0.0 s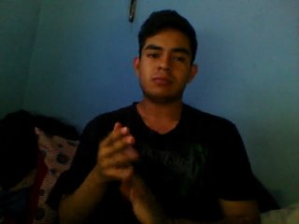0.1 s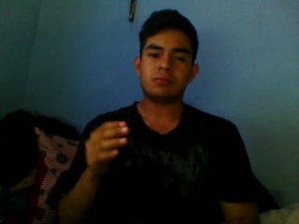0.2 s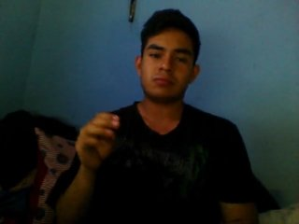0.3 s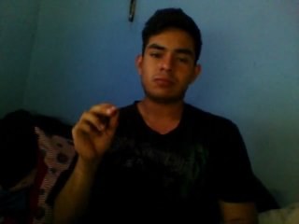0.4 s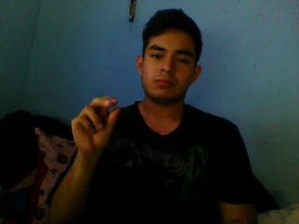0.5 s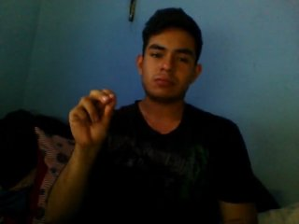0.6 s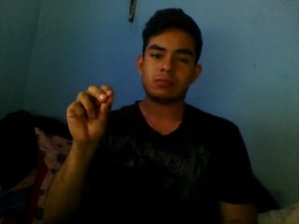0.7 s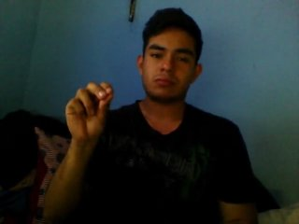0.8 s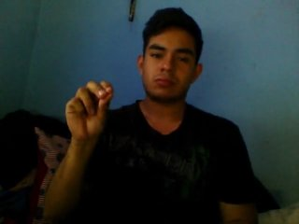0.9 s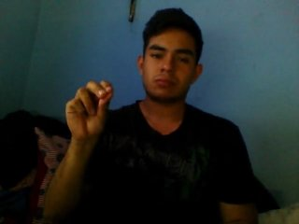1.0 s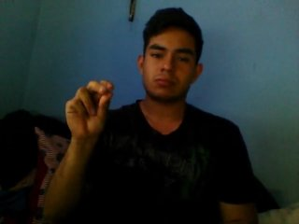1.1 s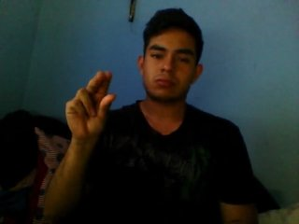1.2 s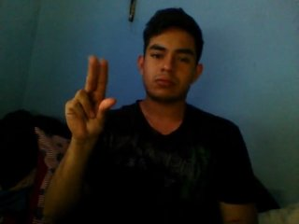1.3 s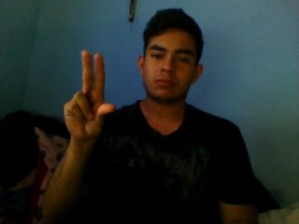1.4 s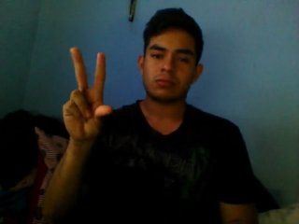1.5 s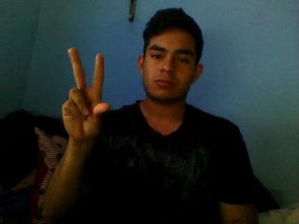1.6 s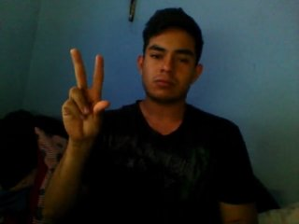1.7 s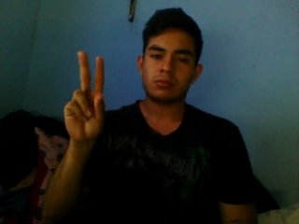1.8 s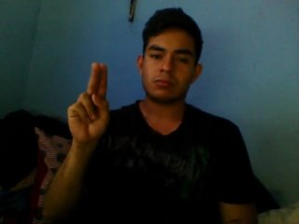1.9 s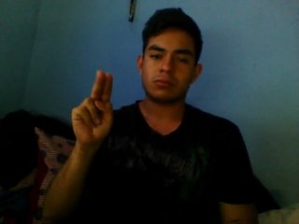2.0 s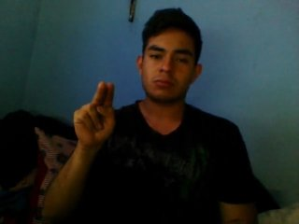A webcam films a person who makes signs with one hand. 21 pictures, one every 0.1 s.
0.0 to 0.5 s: Non-gesture.
0.6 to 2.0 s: Zoom in.
